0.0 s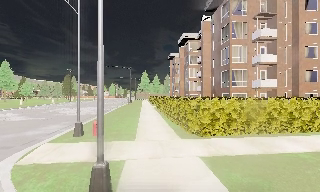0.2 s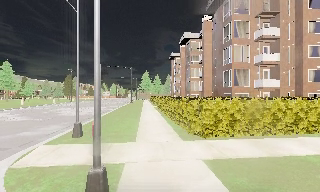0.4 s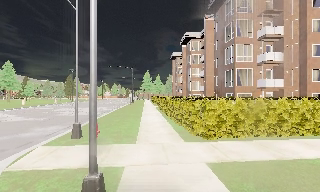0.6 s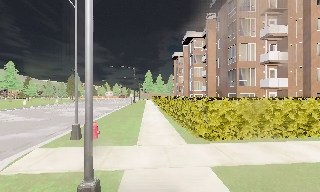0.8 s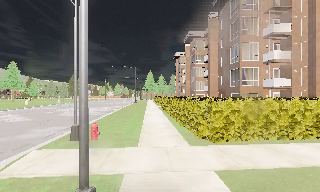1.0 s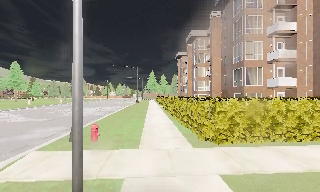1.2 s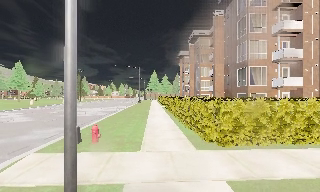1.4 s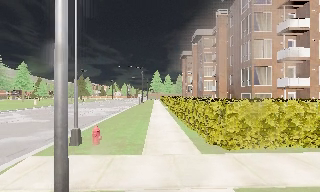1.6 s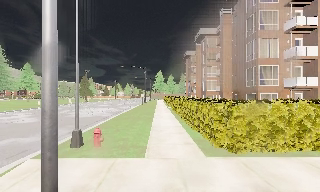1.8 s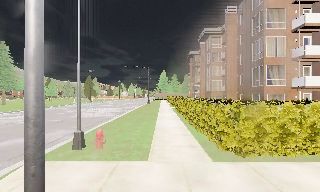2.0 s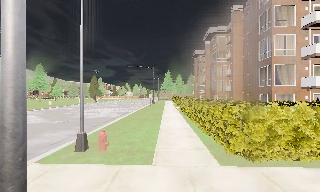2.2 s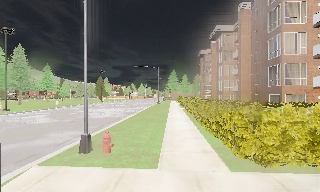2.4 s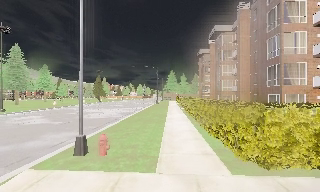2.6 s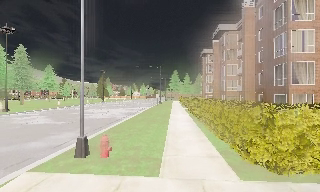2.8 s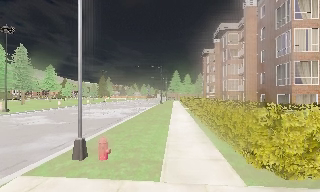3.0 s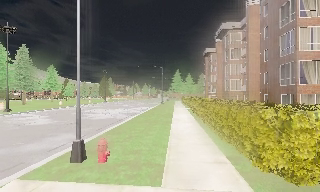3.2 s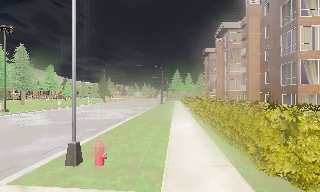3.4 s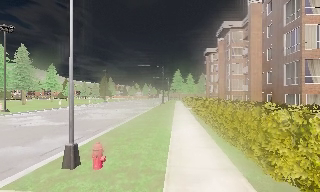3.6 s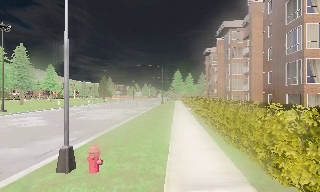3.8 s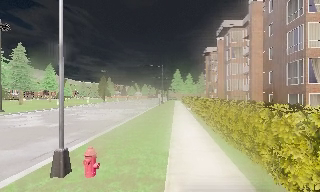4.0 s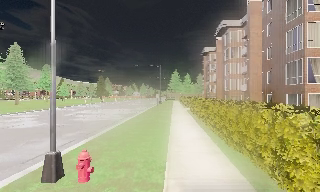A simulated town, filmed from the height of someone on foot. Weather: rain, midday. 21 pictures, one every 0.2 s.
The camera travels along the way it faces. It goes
forward.
0.0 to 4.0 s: The scene slides to the right, as the camera pans about 10 degrees to its left. It travels forward, about 4.5 m, so what stands in front looms larger.
The film runs forward here.
